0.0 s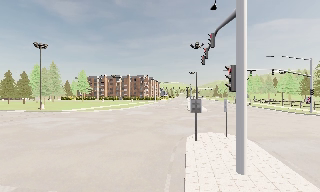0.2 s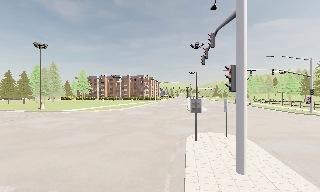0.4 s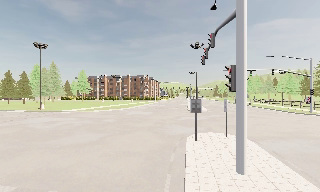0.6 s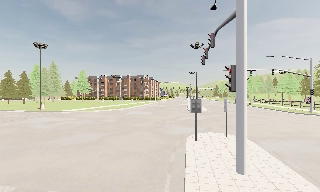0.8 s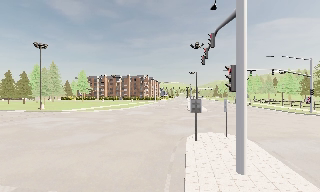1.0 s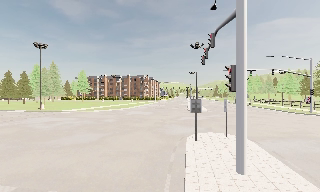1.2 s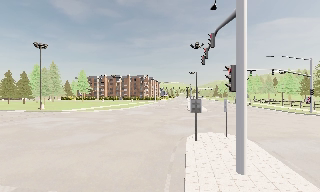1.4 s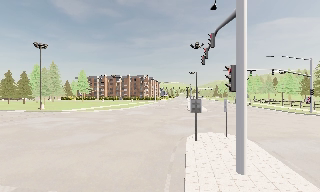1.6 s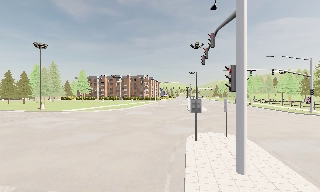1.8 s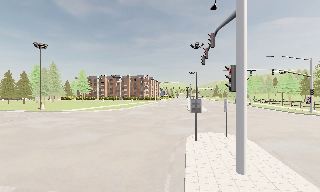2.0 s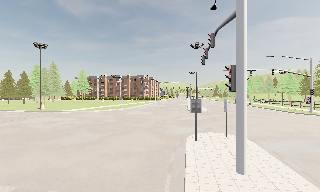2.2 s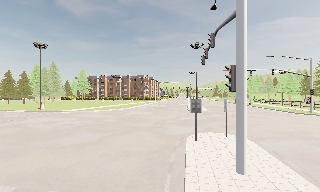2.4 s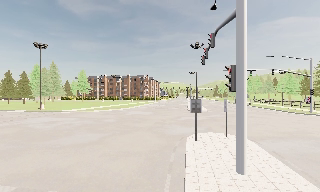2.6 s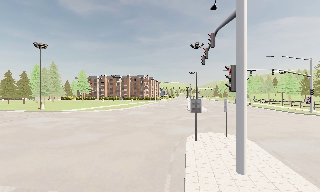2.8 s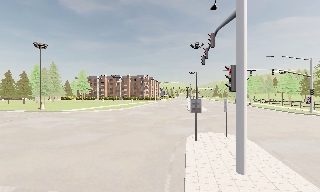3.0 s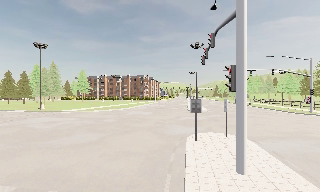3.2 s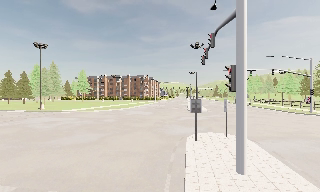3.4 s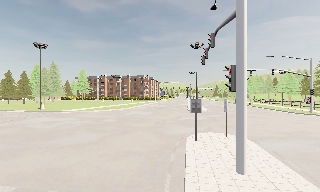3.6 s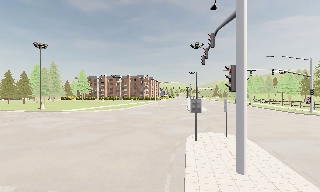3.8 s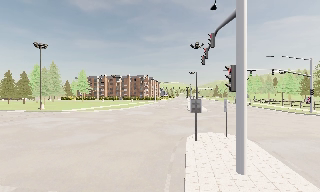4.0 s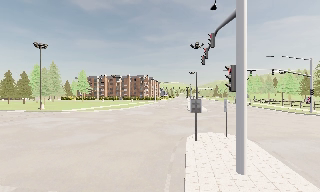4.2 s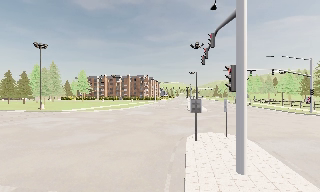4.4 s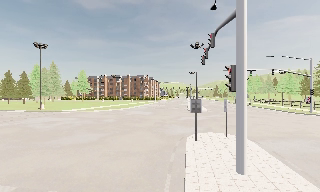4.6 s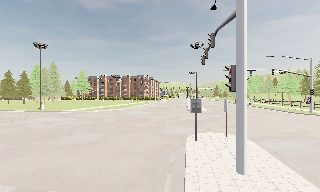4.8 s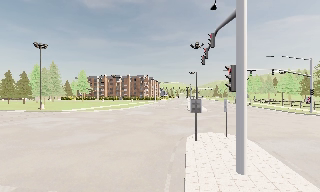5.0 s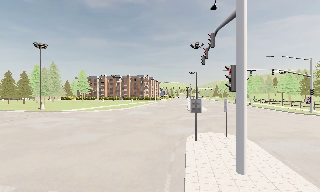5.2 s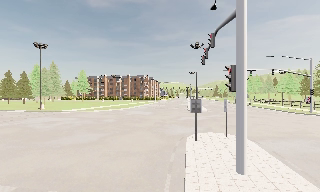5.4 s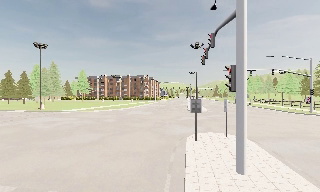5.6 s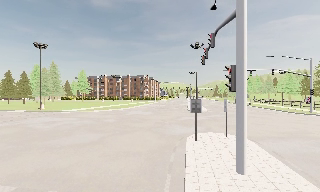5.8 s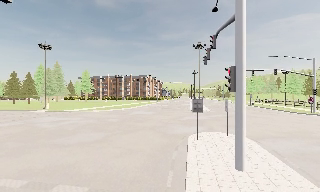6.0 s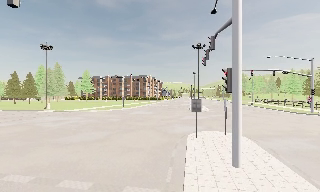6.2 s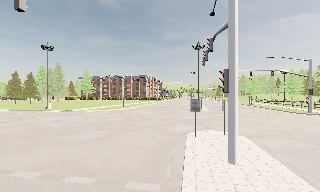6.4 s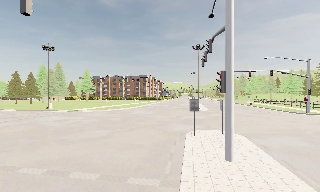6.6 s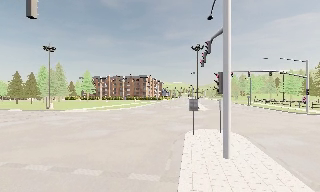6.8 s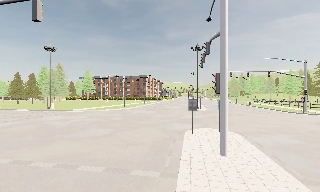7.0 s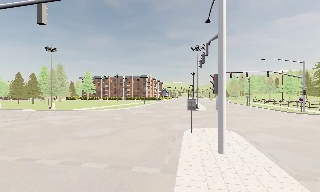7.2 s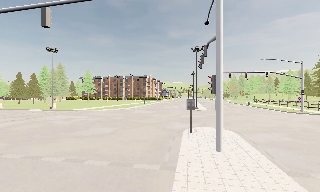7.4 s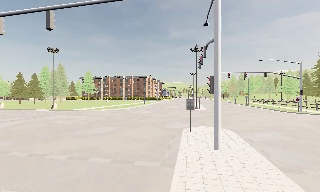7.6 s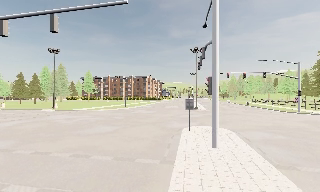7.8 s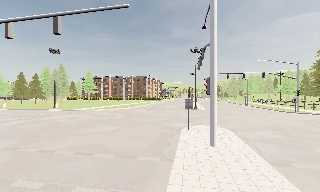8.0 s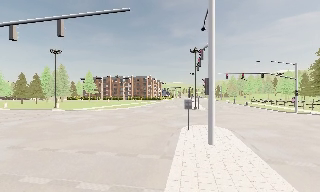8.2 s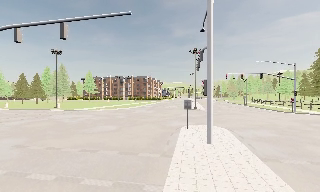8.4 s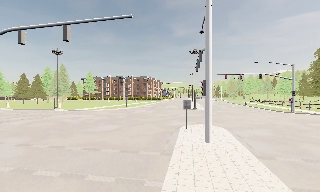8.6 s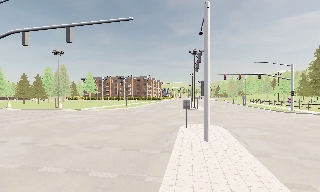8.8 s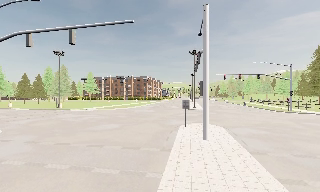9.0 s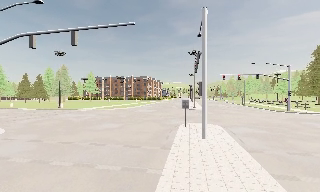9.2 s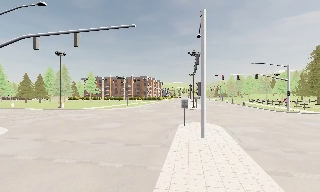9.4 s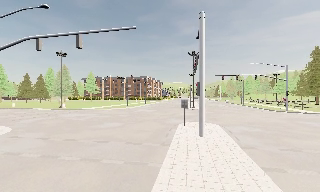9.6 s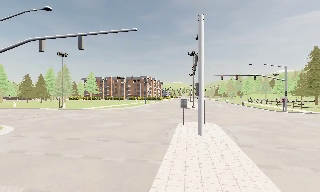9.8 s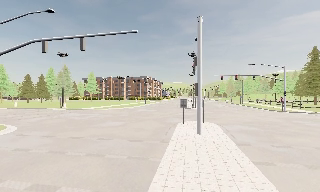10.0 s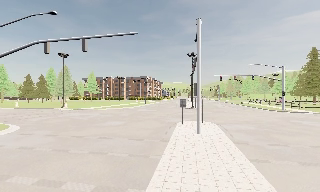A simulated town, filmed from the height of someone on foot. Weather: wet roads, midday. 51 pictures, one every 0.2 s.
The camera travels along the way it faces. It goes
backward.
0.0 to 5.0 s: The camera keeps its place and its aim.
5.0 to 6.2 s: The camera travels backward, about 1 m, so what stands in front gets smaller. It gains speed.
6.2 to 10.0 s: The camera travels backward, about 5 m, so what stands in front gets smaller.
The film runs backward here.
